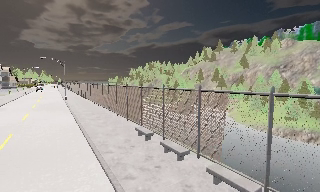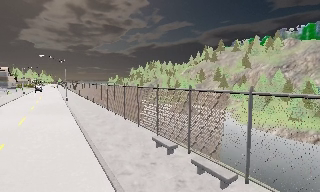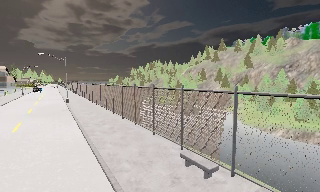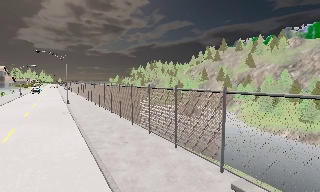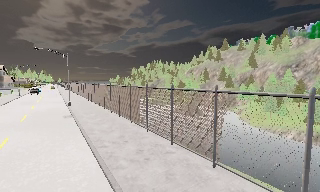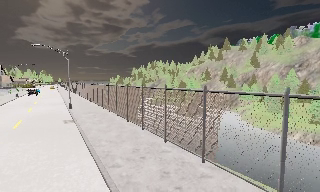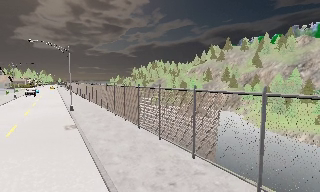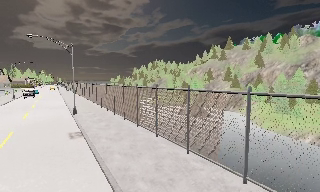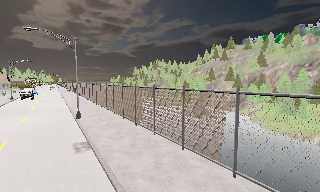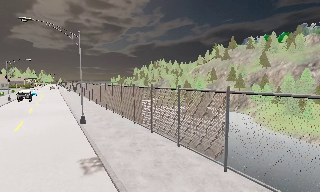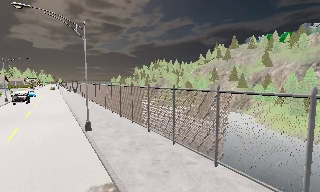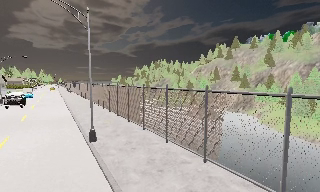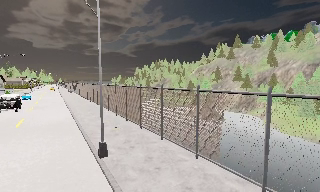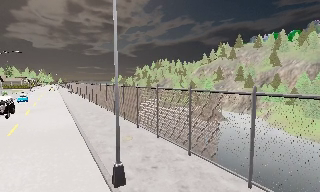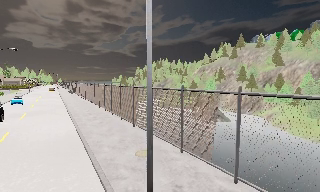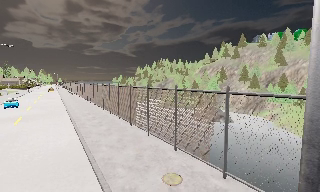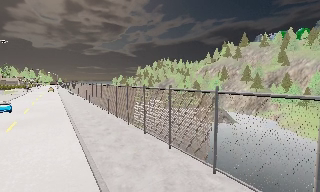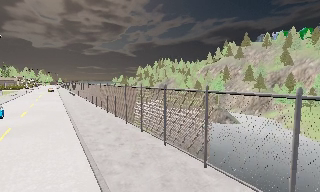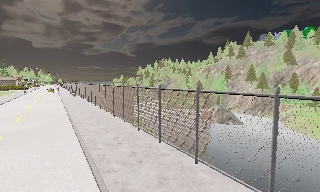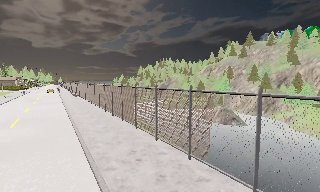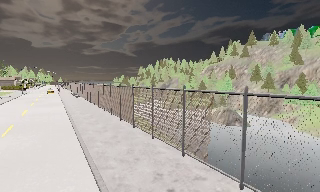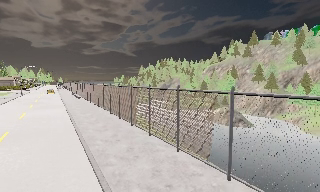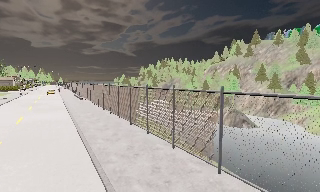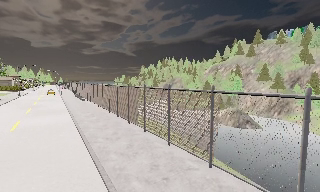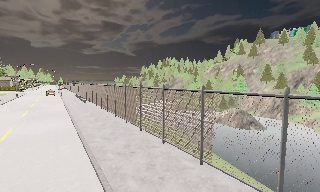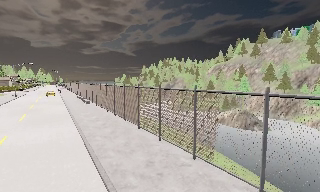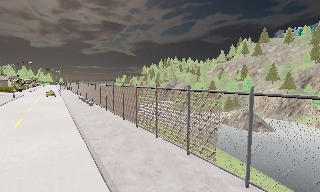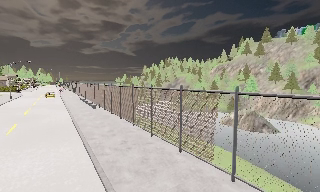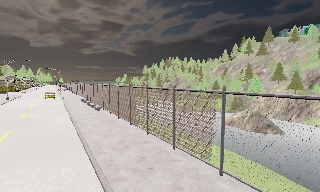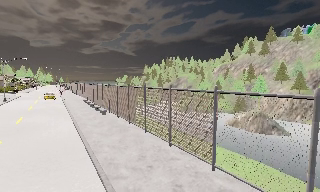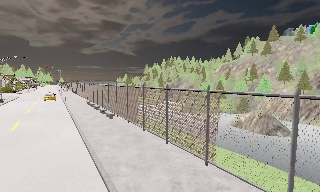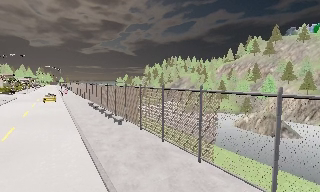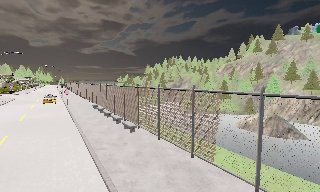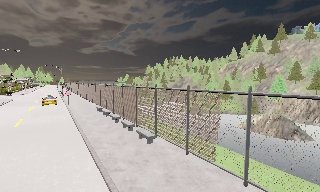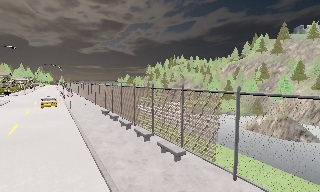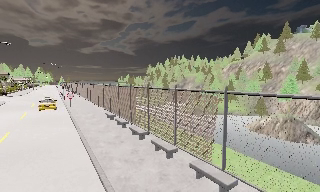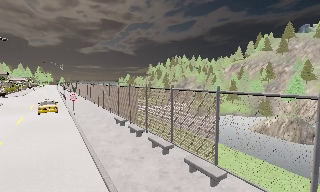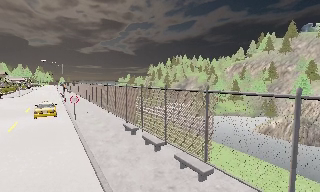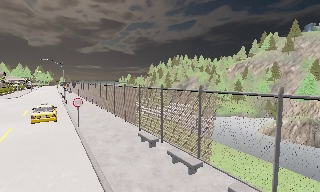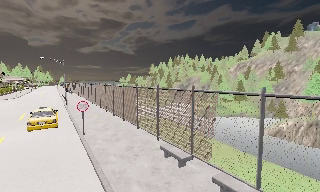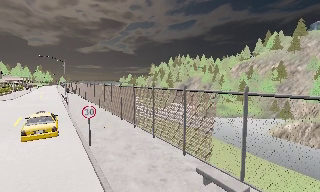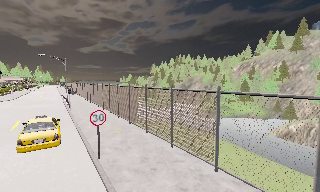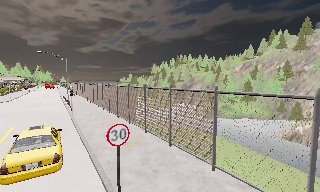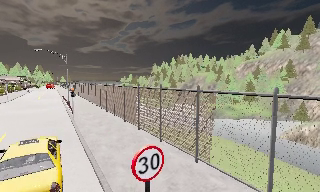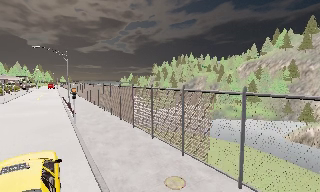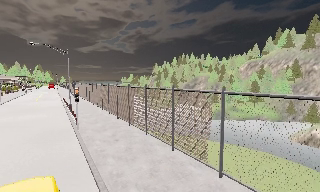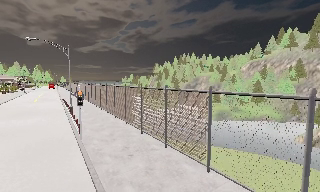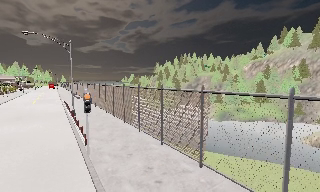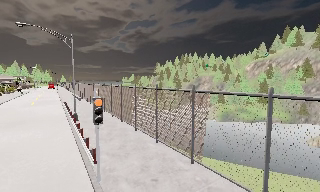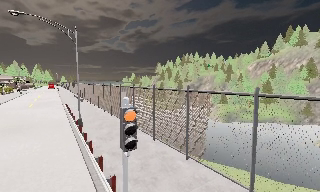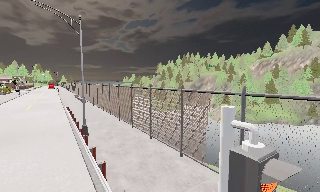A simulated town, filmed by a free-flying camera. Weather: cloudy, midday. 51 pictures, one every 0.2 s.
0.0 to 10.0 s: The camera travels forward and to its left, about 115 m, so what stands in front looms larger.
The film runs forward here.
